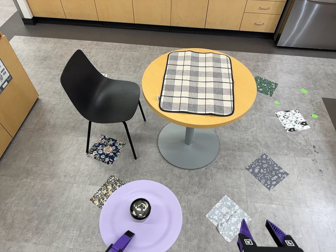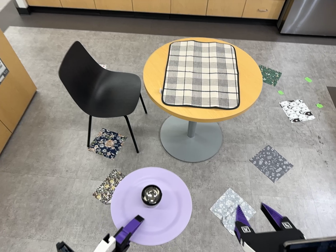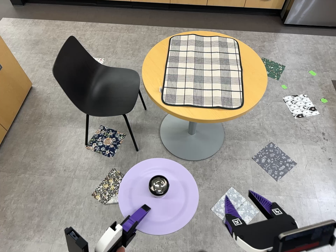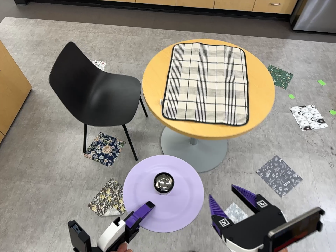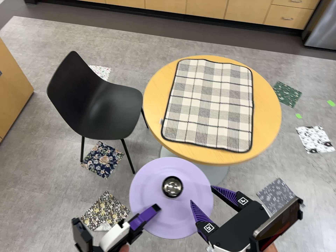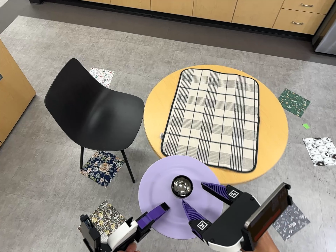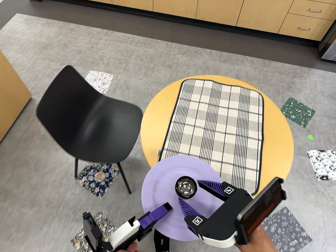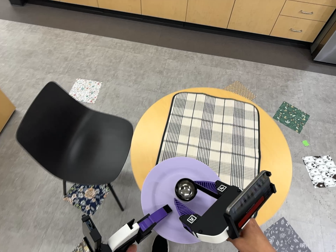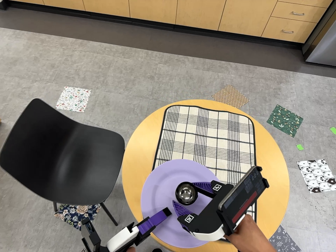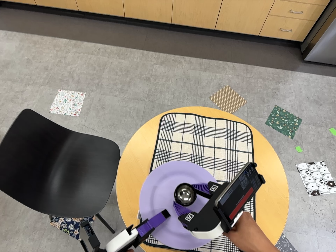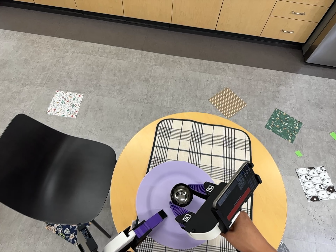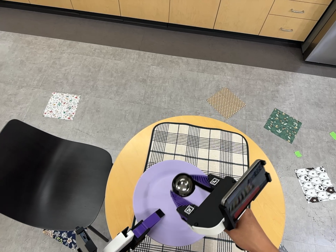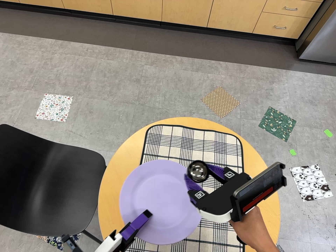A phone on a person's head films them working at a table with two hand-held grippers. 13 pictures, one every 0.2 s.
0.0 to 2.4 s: The camera travels toward the top of its view and forward, about 100 cm, so close, fixed things drift downward. Its aim tips toward the bottom of its view by about 10 degrees.
The film runs forward here.
